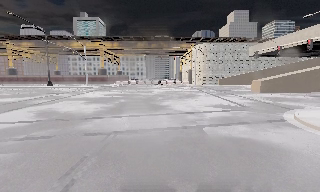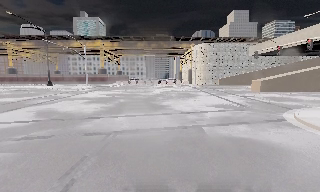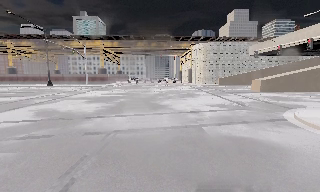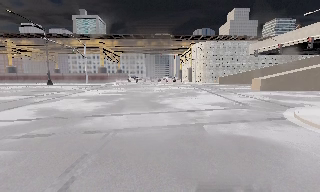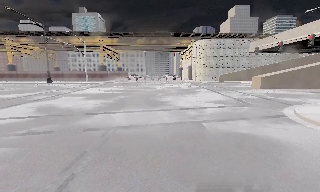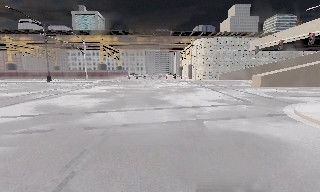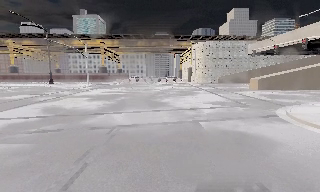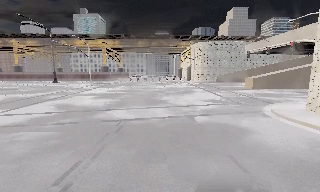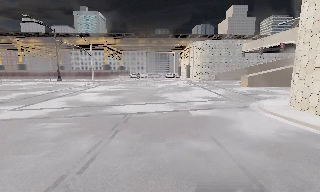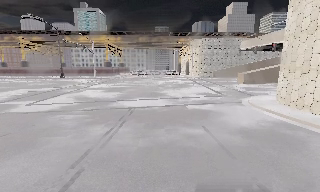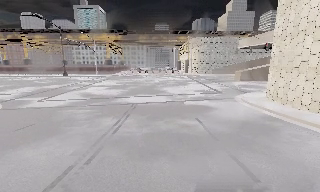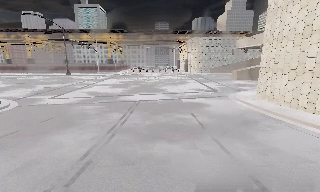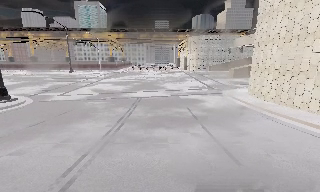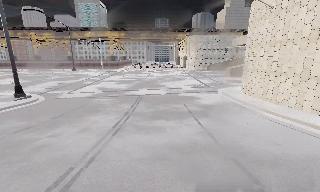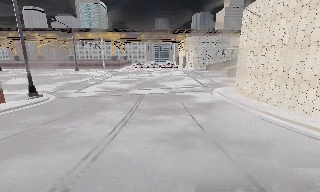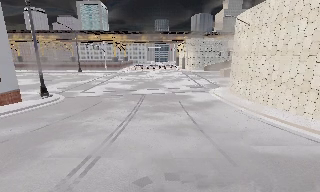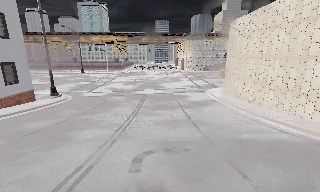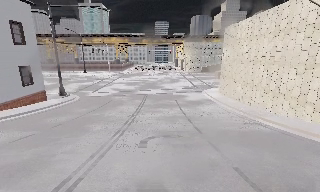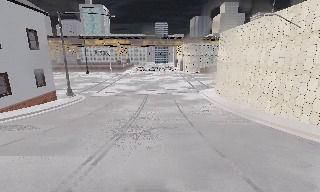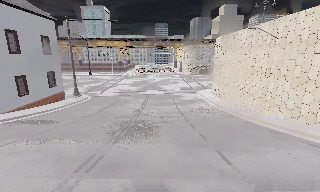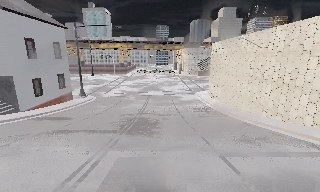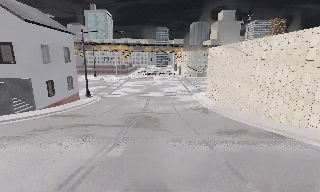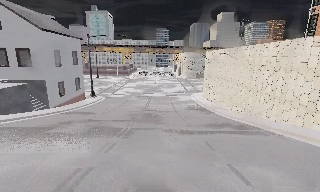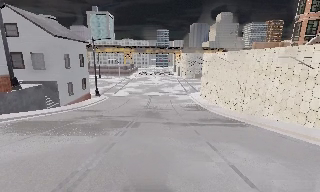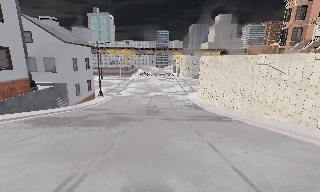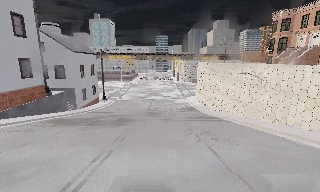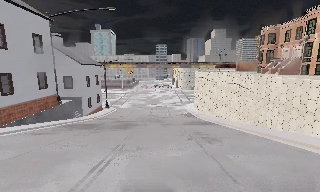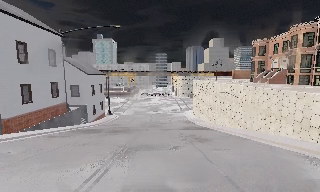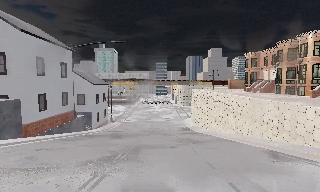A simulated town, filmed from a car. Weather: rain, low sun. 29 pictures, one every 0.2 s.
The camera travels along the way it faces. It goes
backward.
0.0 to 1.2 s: The camera travels backward, about 0.5 m, so what stands in front gets smaller. It gains speed.
1.2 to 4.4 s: The camera travels backward, about 25 m, so what stands in front gets smaller.
4.4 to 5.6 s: The camera travels backward, about 12 m, so what stands in front gets smaller. Its aim tips upward by about 10 degrees, and the scene shifts downward.
The film runs backward here.
